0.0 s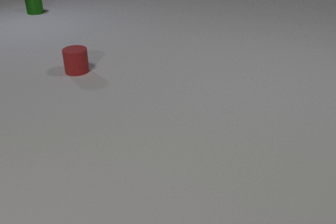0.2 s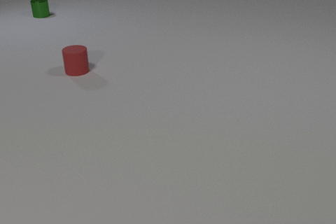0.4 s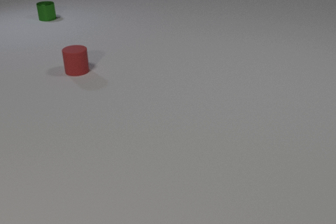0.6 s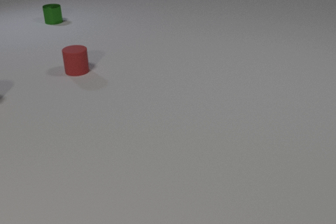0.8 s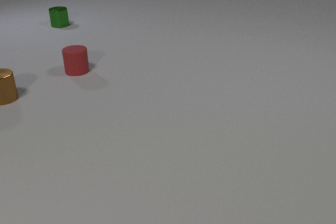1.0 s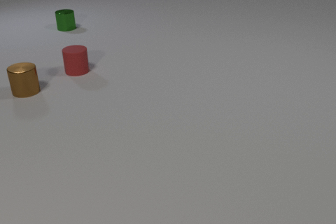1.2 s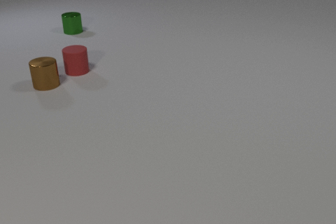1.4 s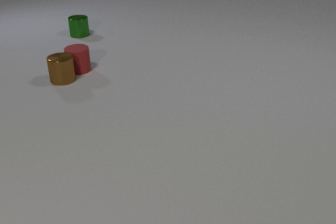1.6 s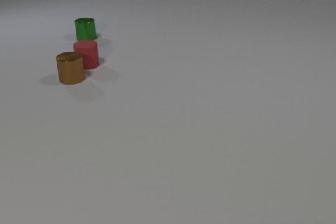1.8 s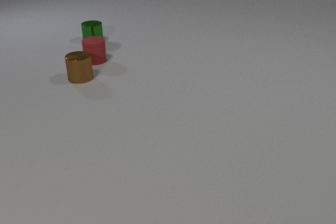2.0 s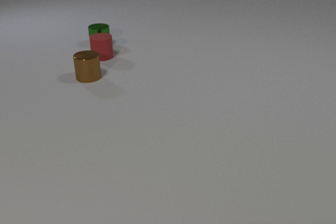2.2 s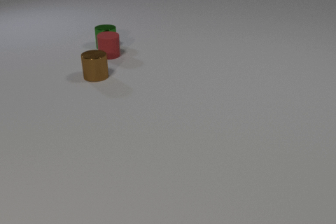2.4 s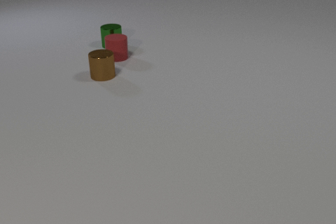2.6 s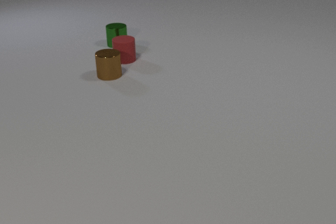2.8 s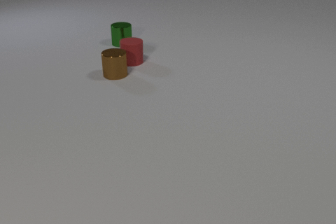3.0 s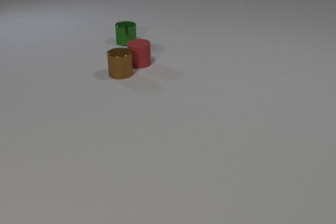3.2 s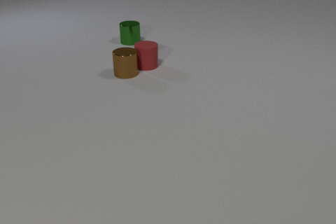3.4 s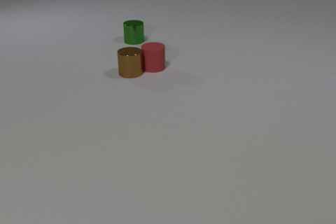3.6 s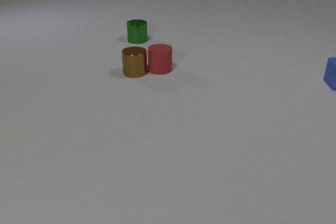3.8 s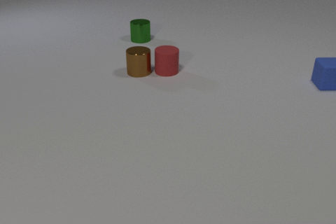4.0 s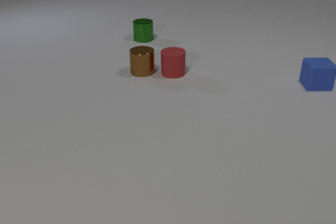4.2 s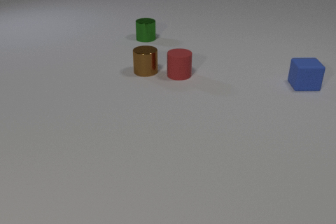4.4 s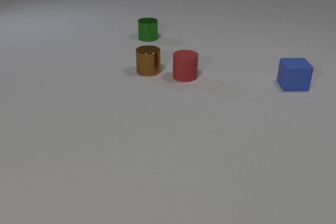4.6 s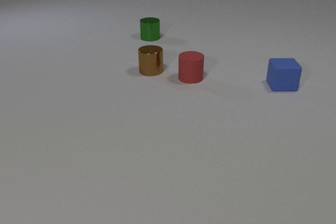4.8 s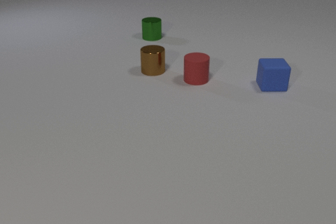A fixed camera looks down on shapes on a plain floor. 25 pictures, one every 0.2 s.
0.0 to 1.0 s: The brown metal cylinder comes in at the left edge, slides to the right. The green metal cylinder slides toward the camera and to the right.
1.0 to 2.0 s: The brown metal cylinder slides to the right. The red rubber cylinder slides away from the camera and to the right. The green metal cylinder slides toward the camera and to the right. The brown metal cylinder and the red rubber cylinder collide.
2.0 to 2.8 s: The brown metal cylinder slides to the right. The red rubber cylinder slides to the right and toward the camera. The green metal cylinder slides to the right. The red rubber cylinder and the green metal cylinder collide.
2.8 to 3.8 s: The brown metal cylinder slides to the right. The red rubber cylinder slides to the right and toward the camera. The green metal cylinder slides to the right and away from the camera. The blue rubber cube comes in at the right edge, slides to the left and toward the camera.
3.8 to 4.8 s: The brown metal cylinder slides to the right. The red rubber cylinder slides to the right and toward the camera. The green metal cylinder slides to the right and away from the camera. The blue rubber cube slides to the left.
Are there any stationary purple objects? no.
What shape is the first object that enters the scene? cylinder.
What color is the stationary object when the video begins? red.
